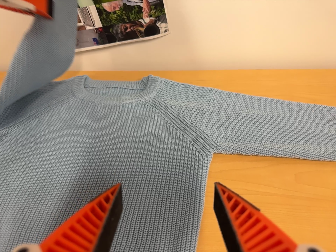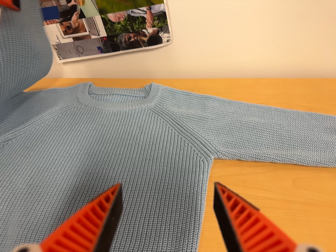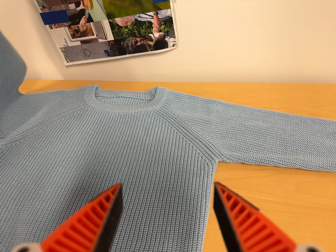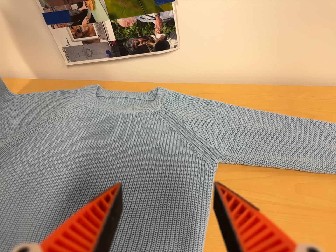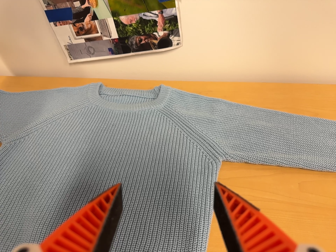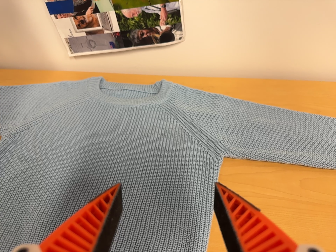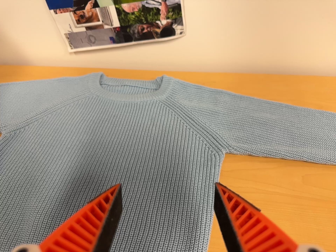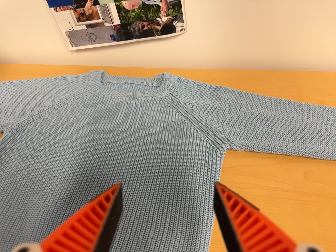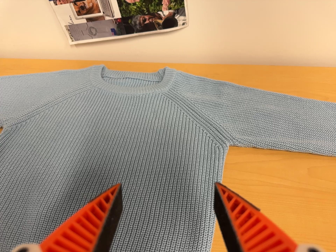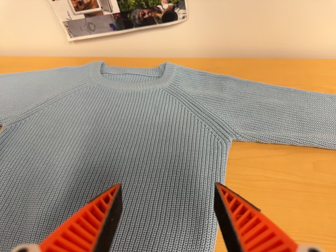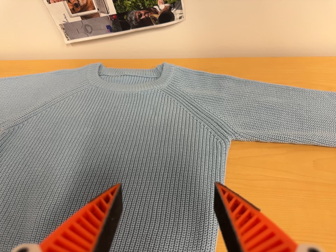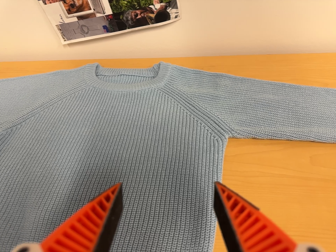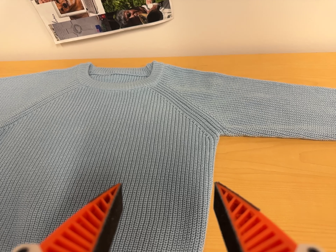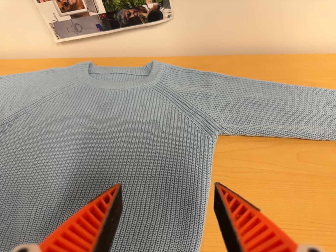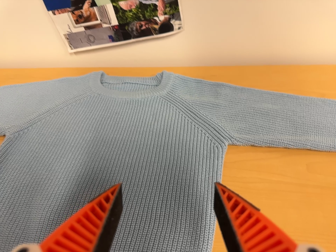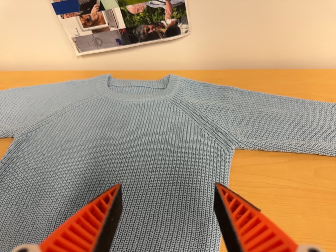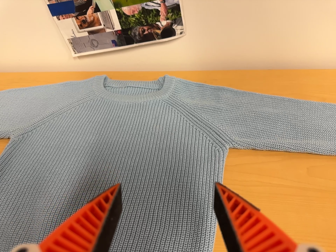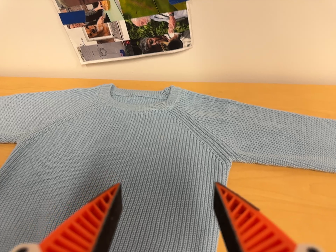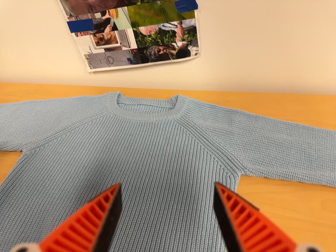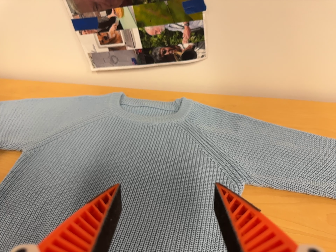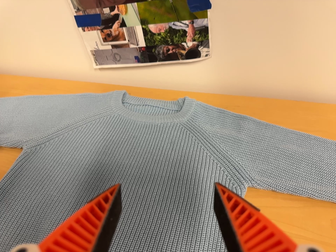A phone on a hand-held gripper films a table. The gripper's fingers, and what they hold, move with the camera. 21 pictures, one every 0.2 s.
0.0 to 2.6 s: The camera shifts only a little, or ends up much as it began.
2.6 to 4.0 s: The camera travels toward the top of its view, about 5 cm, so close, fixed things drift downward.
The film runs backward here.
